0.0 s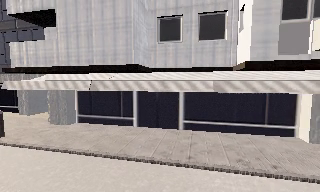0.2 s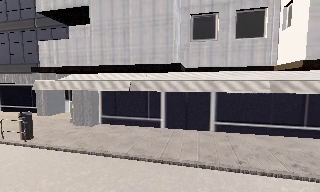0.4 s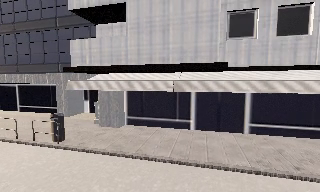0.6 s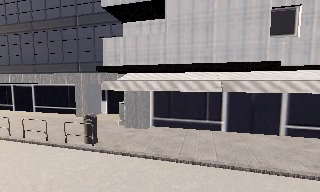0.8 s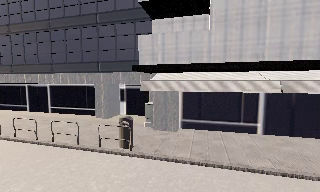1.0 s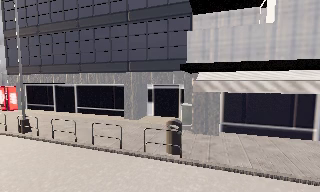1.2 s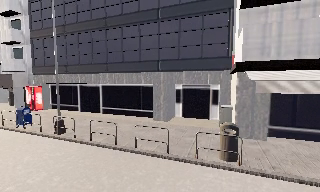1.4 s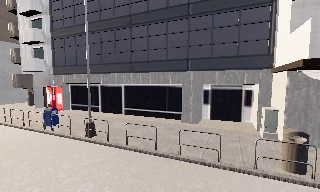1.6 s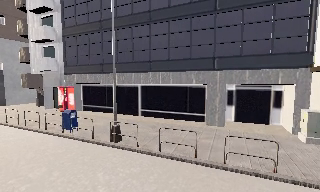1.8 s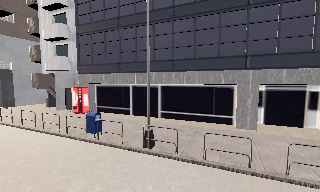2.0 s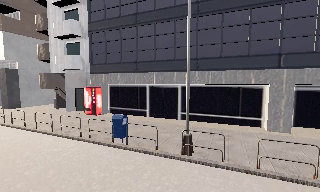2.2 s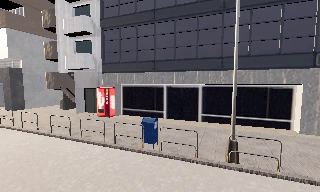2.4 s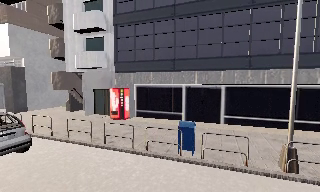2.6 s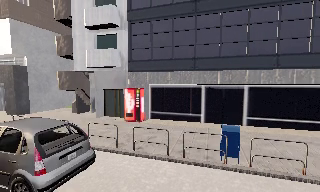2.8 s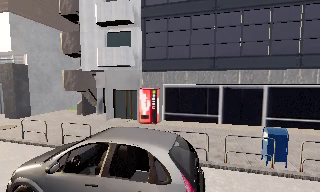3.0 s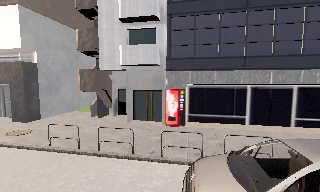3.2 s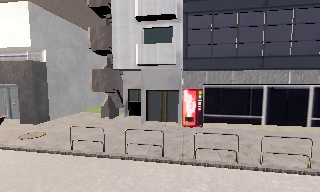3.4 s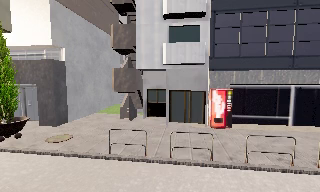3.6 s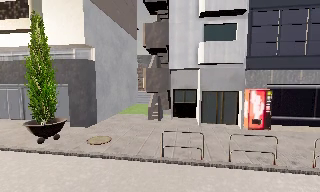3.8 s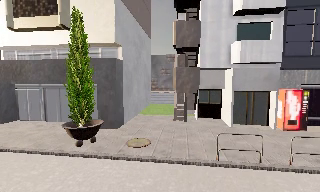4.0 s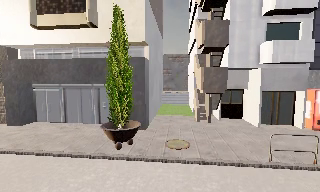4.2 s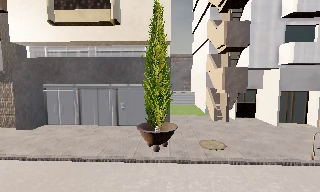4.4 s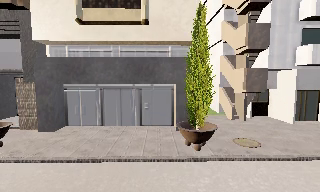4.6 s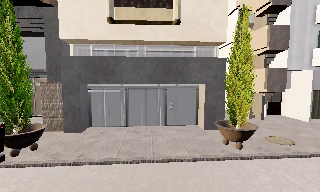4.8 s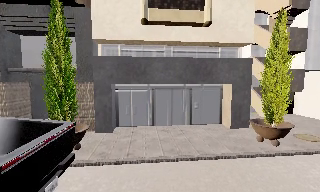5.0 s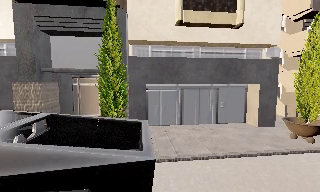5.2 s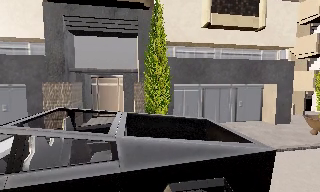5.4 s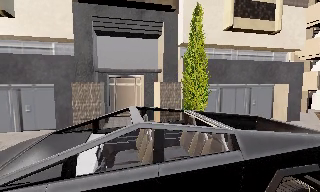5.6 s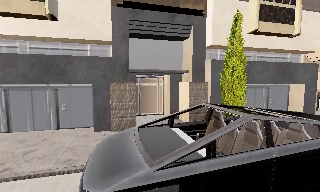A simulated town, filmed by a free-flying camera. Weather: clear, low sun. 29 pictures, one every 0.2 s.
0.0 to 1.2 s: The camera travels to its left, about 9 m, so close, fixed things drift to the right.
1.2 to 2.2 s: The camera travels to its left and forward, about 8 m, so close, fixed things drift to the right.
2.2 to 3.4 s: The camera pans to its right, which is clockwise from overhead, by about 15 degrees. It travels to its left, about 10 m, so close, fixed things drift to the right.
3.4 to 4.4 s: The camera travels to its left, about 9 m, so close, fixed things drift to the right.
4.4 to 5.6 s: The camera pans to its right, which is clockwise from overhead, by about 15 degrees. It travels to its left, about 11 m, so close, fixed things drift to the right.
The film runs backward here.
